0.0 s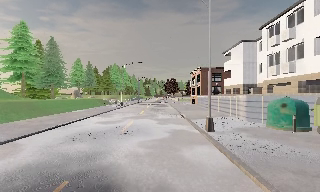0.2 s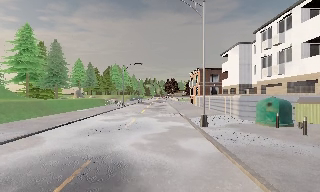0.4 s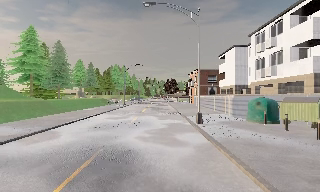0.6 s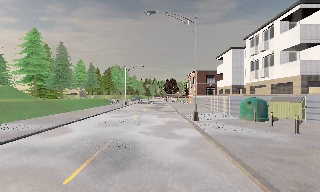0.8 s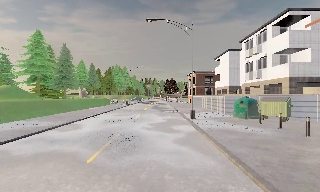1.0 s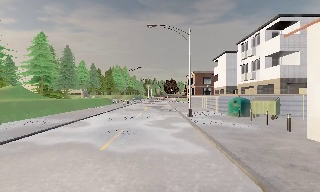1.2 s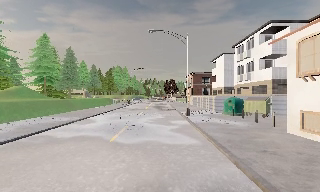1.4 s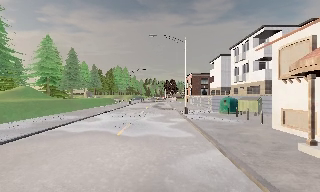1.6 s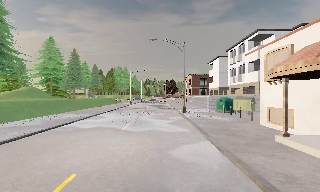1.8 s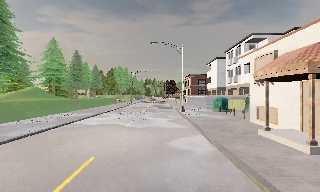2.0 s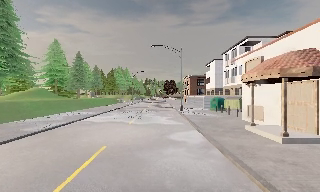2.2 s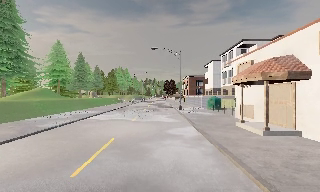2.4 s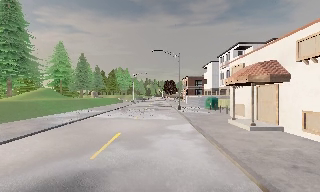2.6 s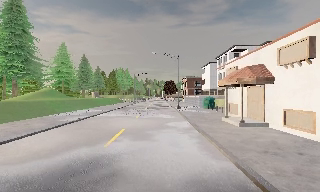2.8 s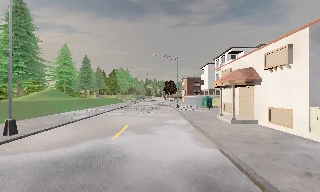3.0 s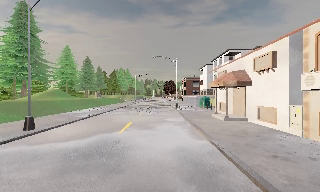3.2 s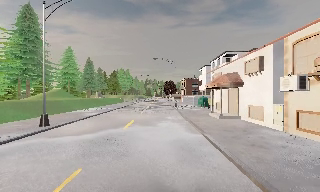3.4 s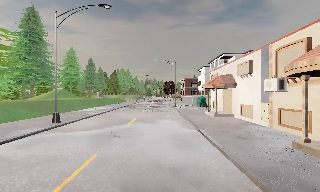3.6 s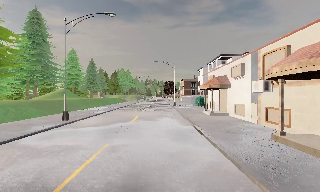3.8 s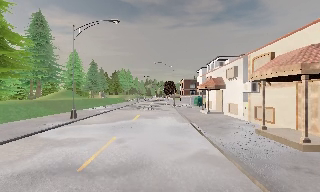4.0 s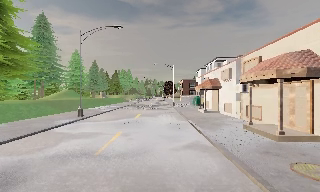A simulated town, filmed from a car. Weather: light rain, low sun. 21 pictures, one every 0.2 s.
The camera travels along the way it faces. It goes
backward.
0.0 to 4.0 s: The camera travels backward, about 20 m, so what stands in front gets smaller.
The film runs backward here.
